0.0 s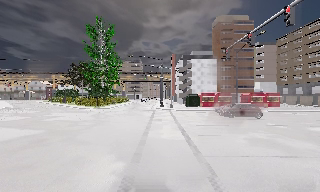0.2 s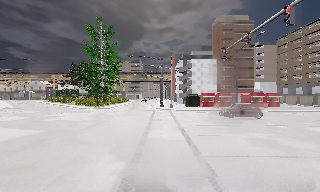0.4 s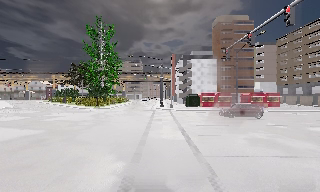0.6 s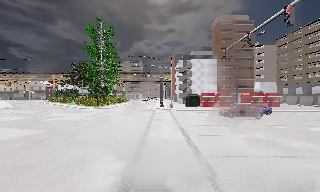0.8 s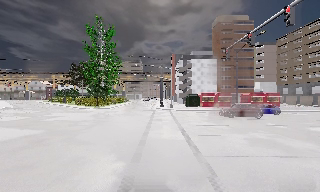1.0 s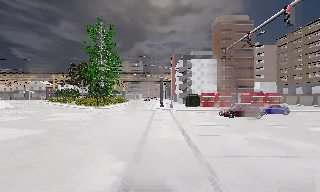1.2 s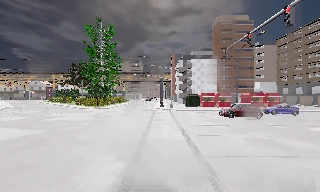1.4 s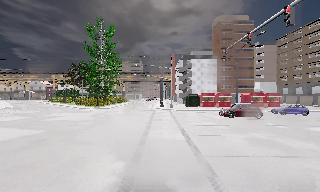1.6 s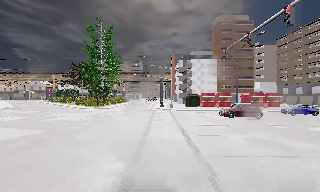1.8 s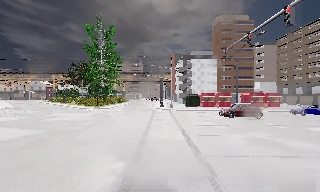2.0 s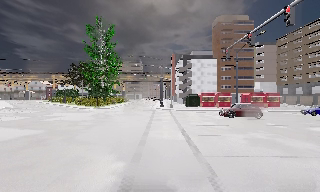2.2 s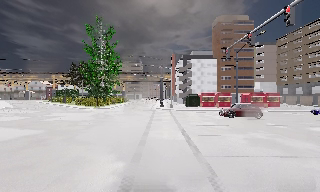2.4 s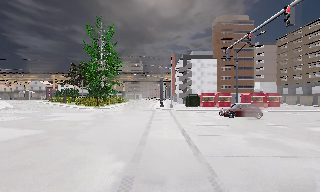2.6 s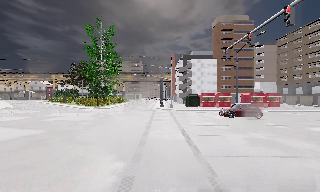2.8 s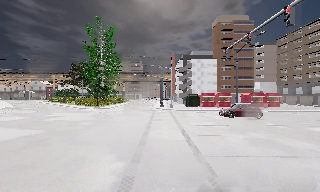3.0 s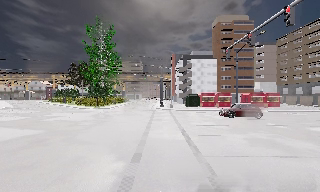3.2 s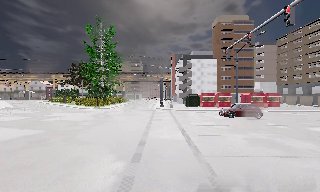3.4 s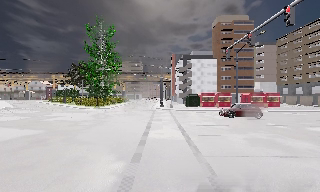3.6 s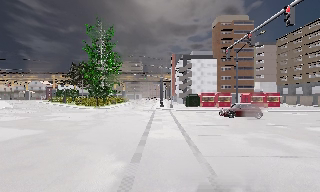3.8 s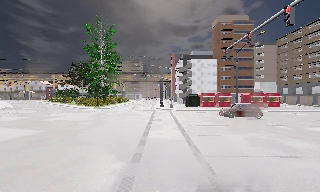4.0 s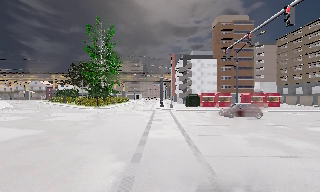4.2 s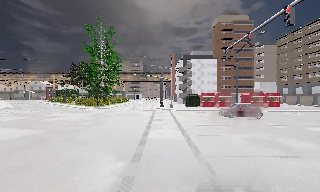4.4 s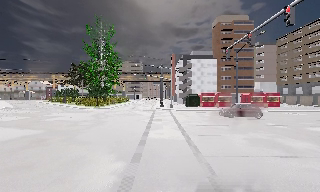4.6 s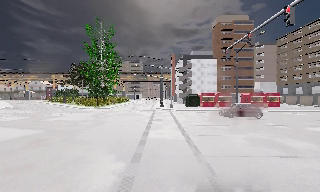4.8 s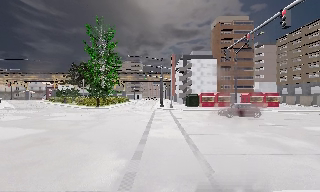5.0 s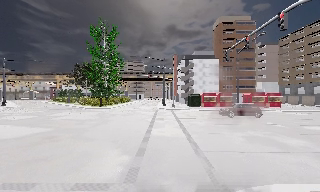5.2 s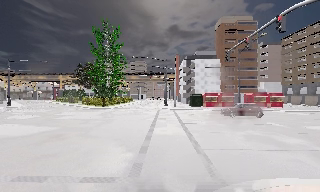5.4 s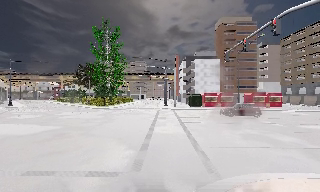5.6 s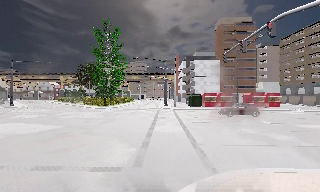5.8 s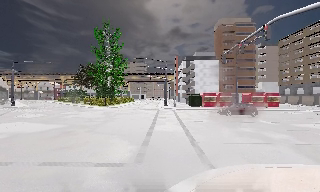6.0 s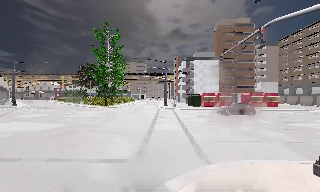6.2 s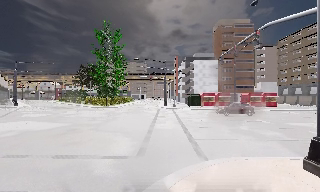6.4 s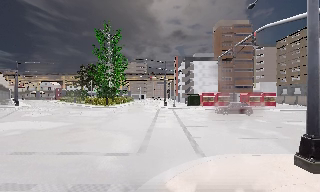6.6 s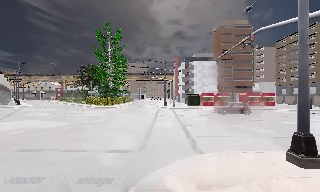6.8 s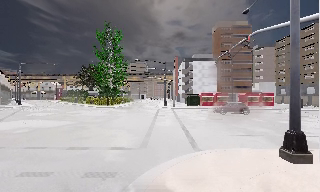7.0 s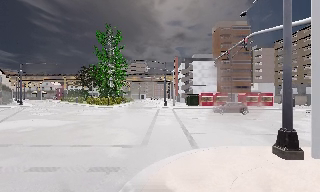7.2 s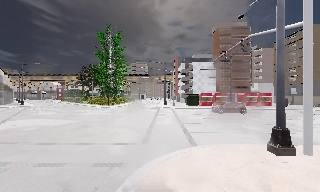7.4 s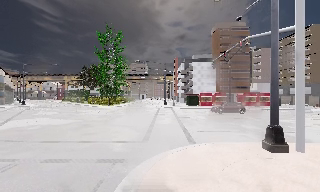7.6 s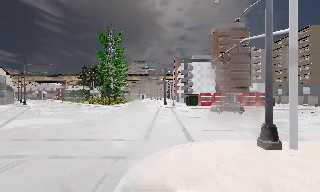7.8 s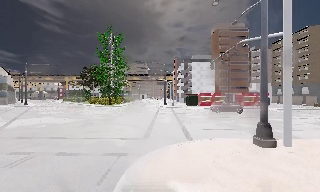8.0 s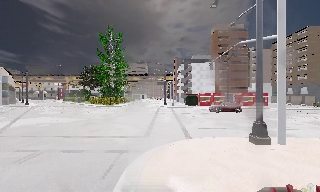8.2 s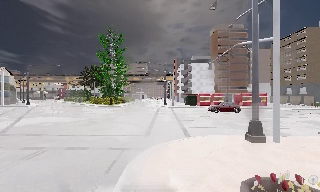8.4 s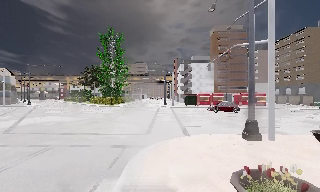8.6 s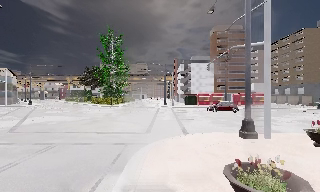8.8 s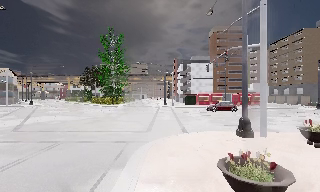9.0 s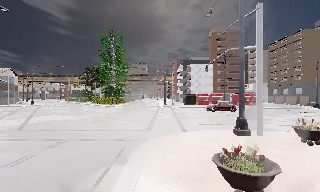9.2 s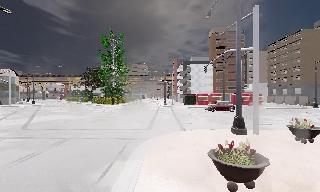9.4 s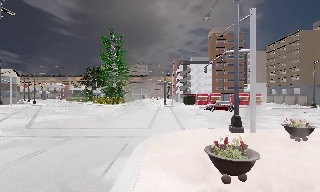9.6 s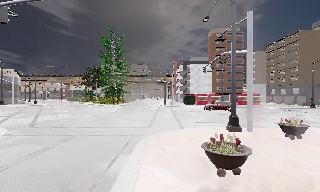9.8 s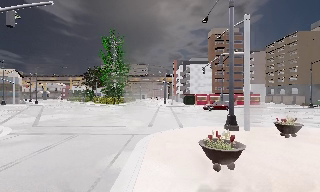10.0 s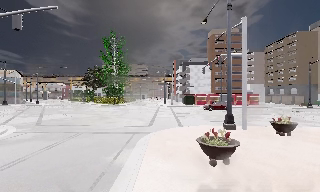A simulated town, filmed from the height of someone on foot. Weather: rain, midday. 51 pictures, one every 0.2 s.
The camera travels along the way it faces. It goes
backward.
0.0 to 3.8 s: The camera keeps its place and its aim.
3.8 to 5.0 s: The camera travels backward, about 0.5 m, so what stands in front gets smaller. It gains speed.
5.0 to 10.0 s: The camera travels backward, about 9 m, so what stands in front gets smaller.
The film runs backward here.
